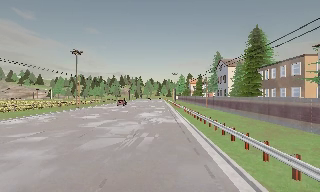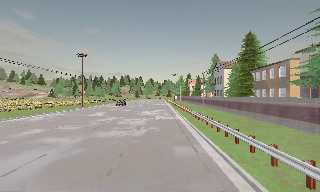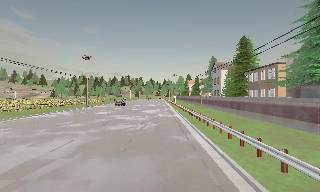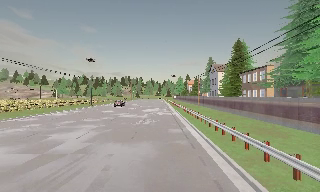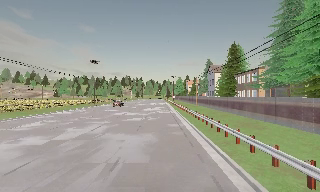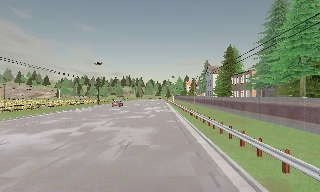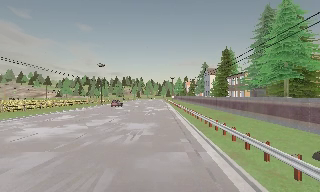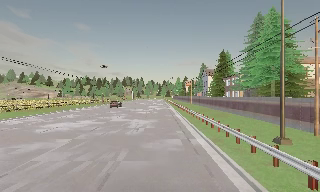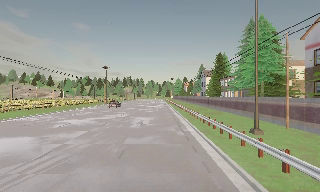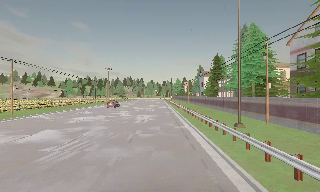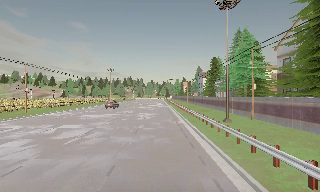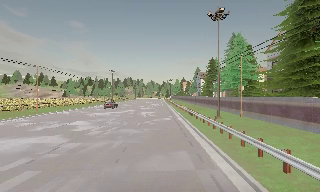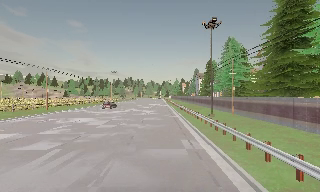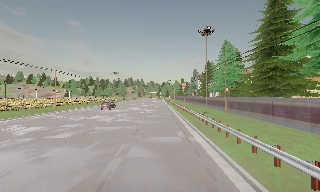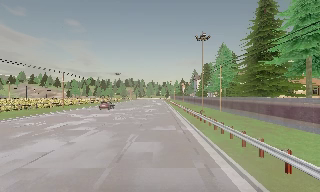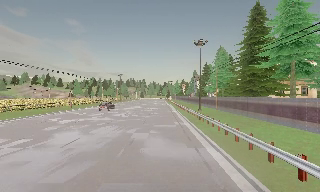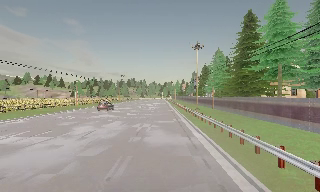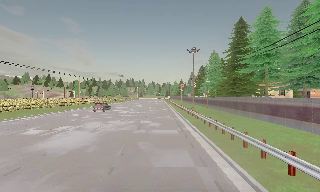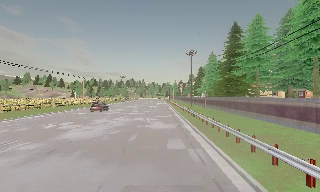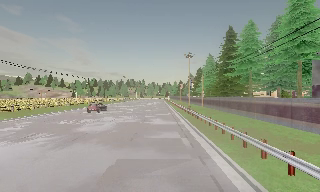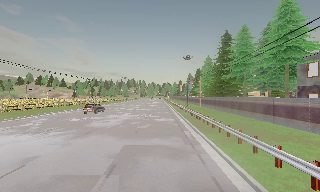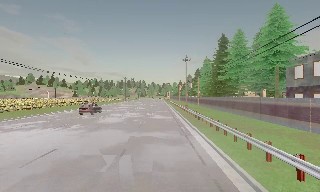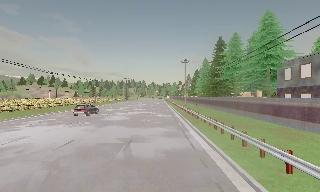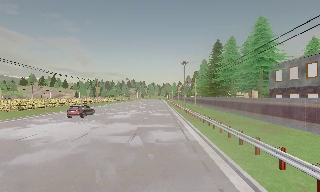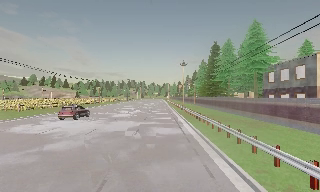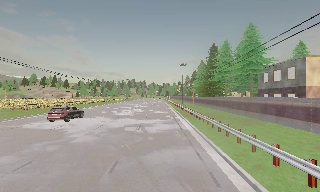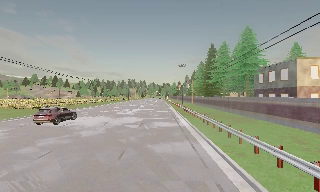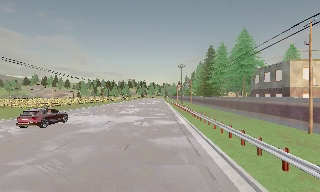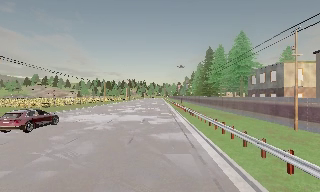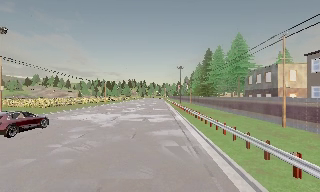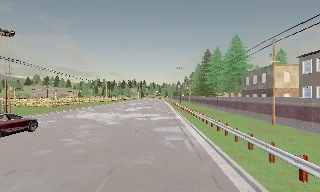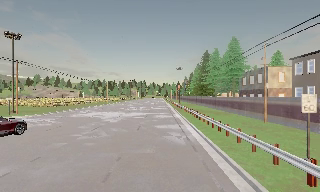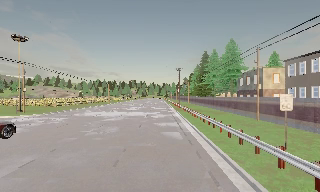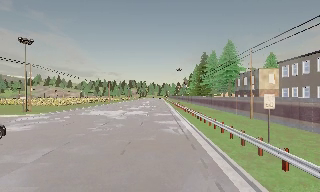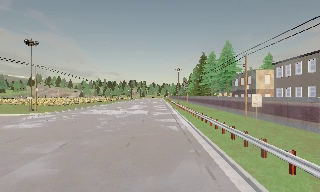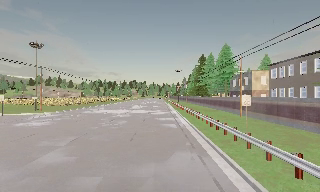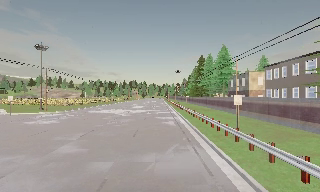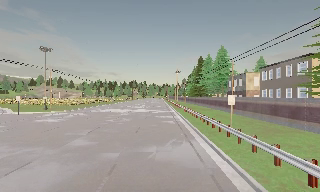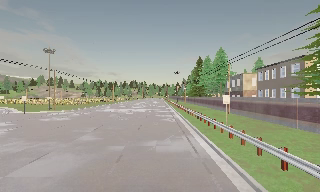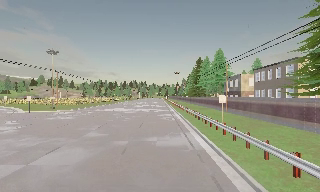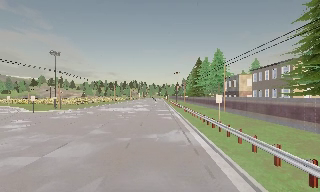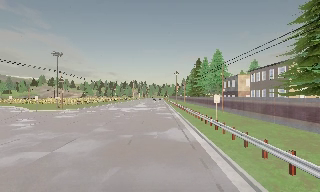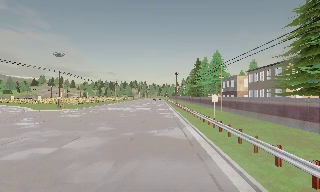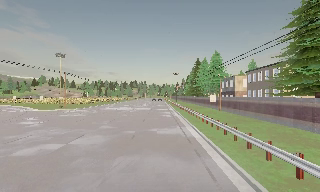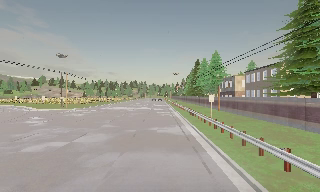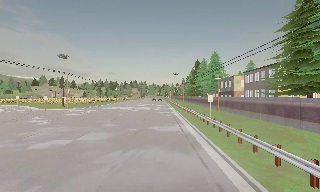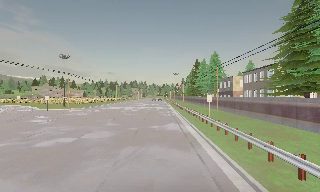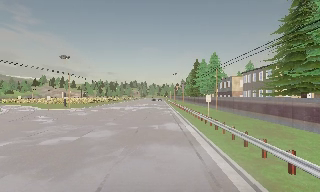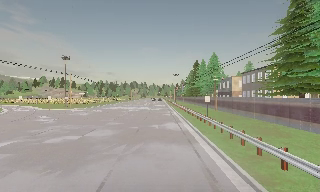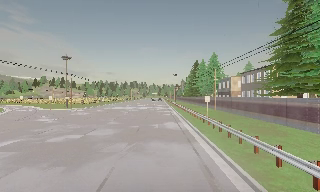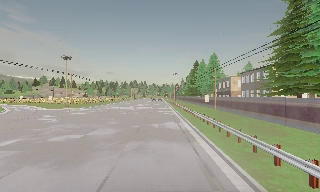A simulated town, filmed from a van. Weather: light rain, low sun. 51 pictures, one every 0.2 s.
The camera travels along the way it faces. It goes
backward.
0.0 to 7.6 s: The camera travels backward, about 70 m, so what stands in front gets smaller. It loses speed.
7.6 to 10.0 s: The camera travels backward, about 6 m, so what stands in front gets smaller. It loses speed.
The film runs backward here.
